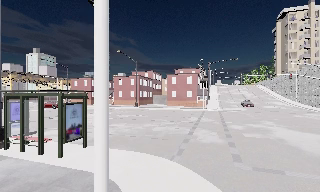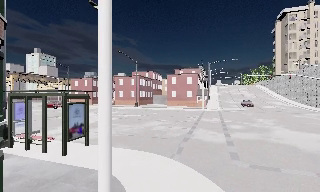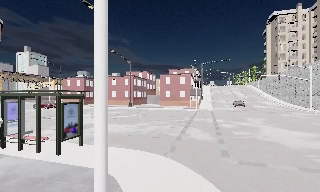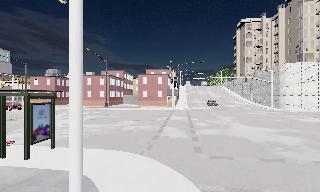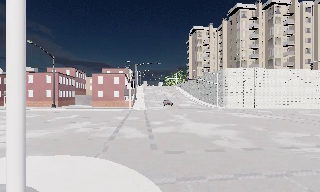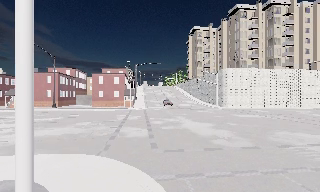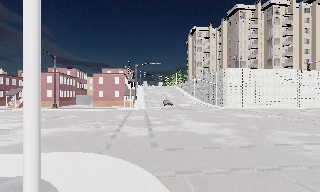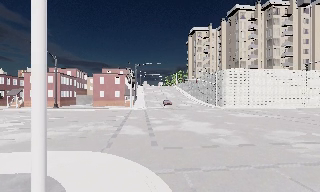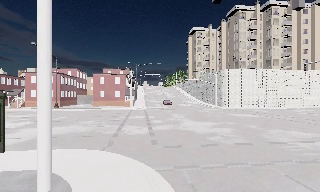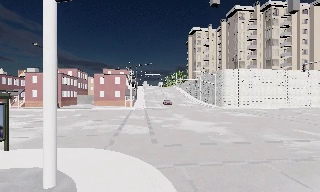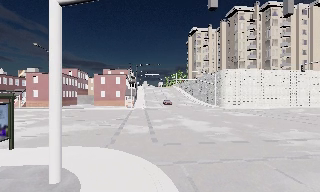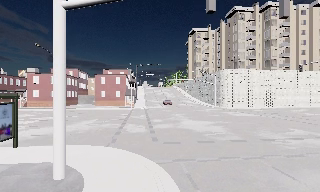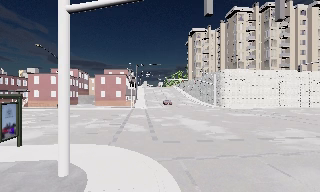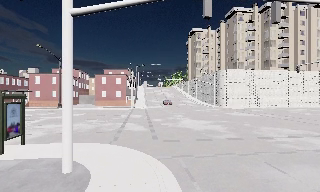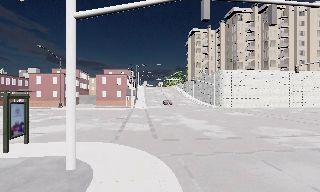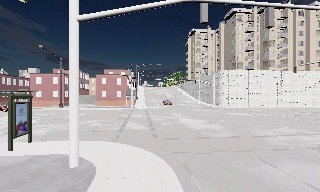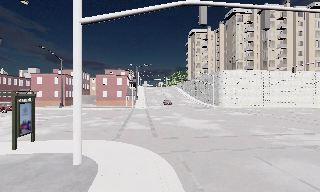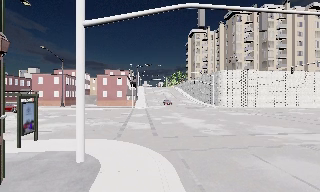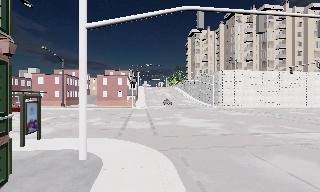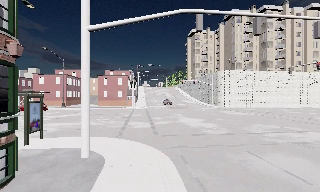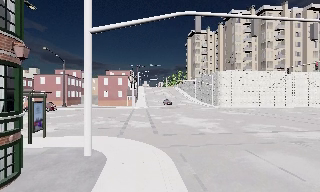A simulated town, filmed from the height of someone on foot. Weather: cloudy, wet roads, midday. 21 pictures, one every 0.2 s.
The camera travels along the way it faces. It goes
backward.
0.0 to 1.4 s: The scene slides to the left, as the camera pans about 25 degrees to its right. It travels backward, about 1.5 m, so what stands in front gets smaller.
1.4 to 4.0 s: The camera travels backward, about 3 m, so what stands in front gets smaller.
The film runs backward here.
